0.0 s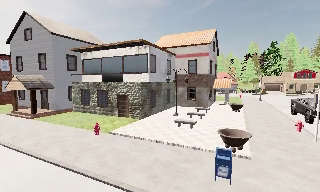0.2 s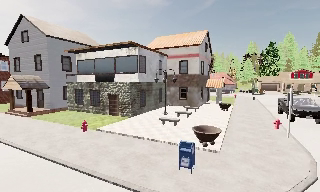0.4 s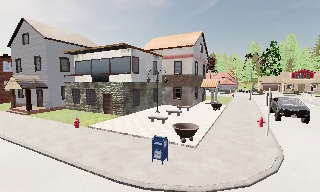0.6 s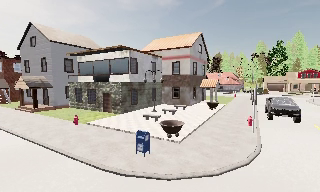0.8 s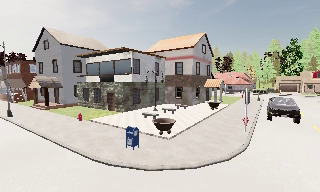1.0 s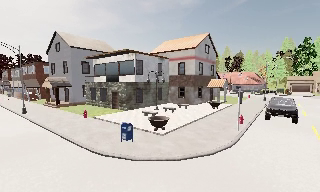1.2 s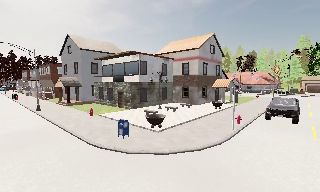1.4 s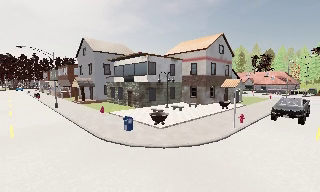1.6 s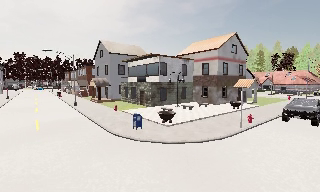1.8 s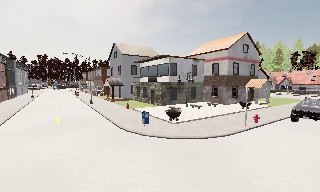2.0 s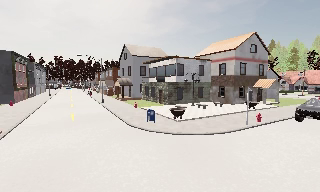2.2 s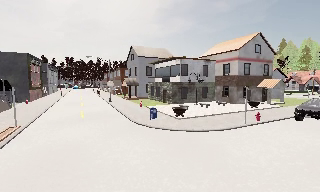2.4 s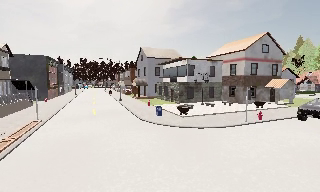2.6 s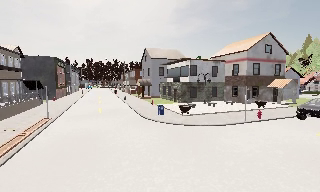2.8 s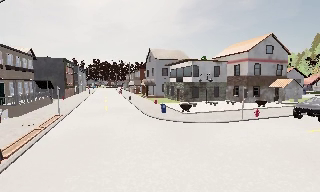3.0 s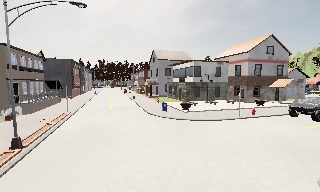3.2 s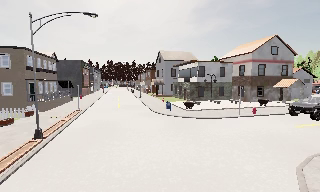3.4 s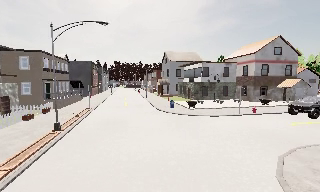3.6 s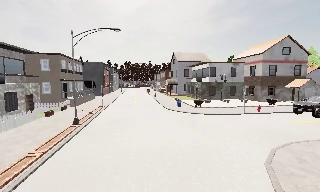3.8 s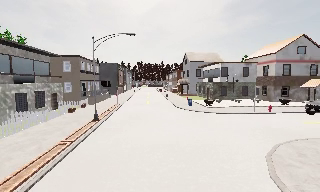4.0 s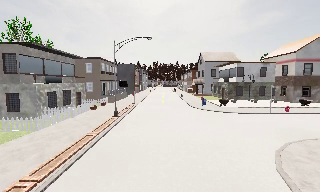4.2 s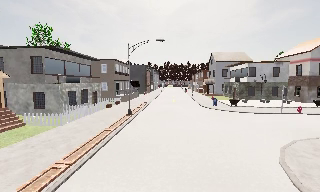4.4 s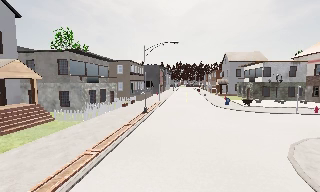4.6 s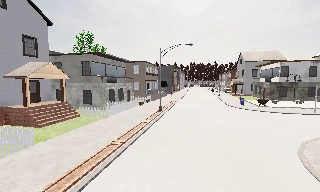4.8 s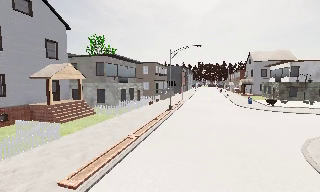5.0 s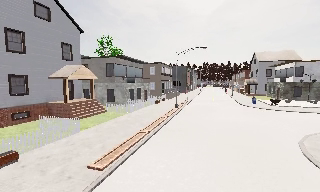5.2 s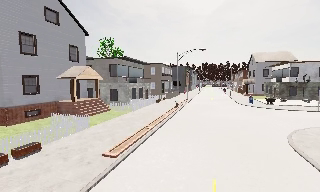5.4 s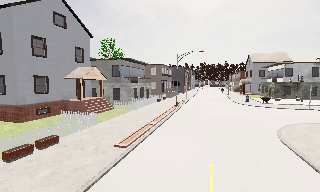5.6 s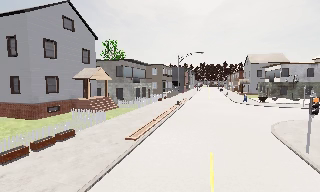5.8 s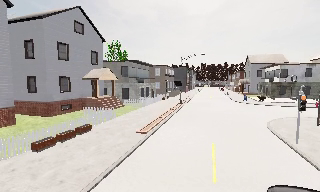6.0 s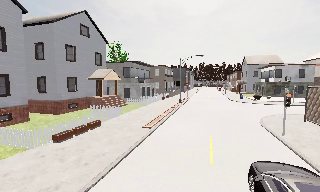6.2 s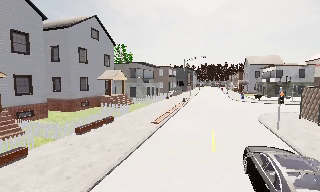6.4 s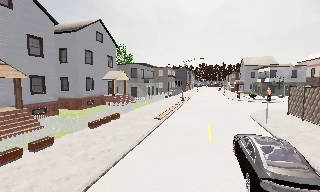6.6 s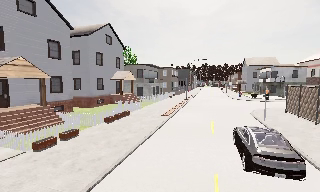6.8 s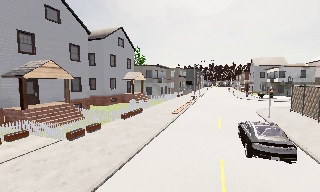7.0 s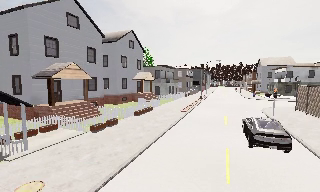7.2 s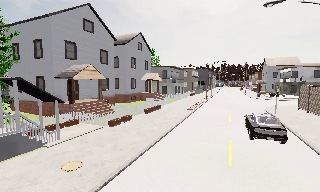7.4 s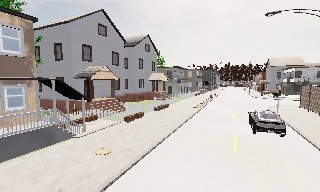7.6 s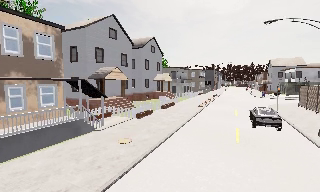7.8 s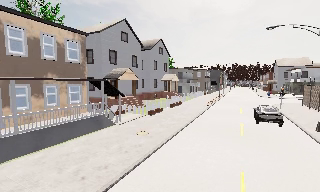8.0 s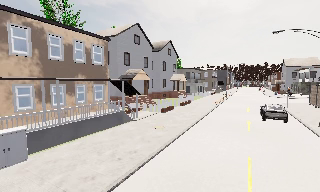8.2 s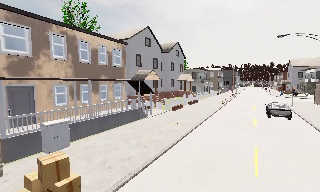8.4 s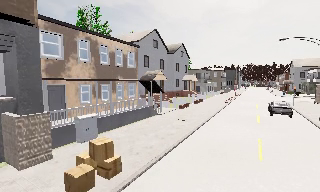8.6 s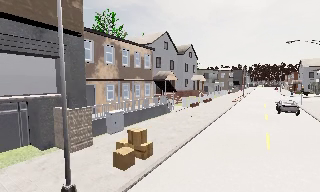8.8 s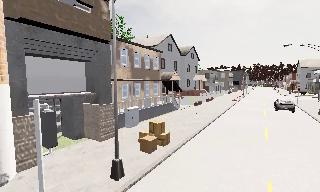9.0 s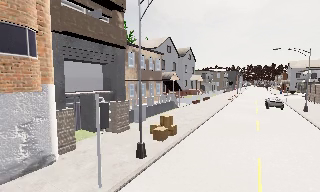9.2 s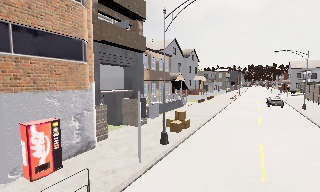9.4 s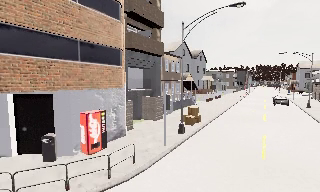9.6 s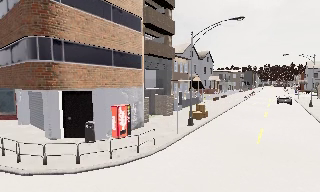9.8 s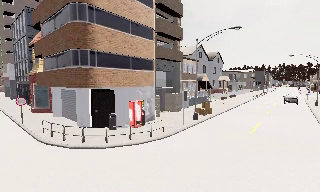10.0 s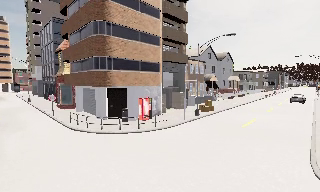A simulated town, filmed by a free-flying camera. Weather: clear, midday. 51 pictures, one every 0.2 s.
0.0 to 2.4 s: The camera pans to its left, which is counterclockwise from overhead, by about 40 degrees. It travels to its right and backward, about 14 m.
2.4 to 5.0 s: The camera pans to its left, which is counterclockwise from overhead, by about 40 degrees. It travels backward, about 13 m.
5.0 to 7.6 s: The camera travels backward, about 18 m, so what stands in front gets smaller.
7.6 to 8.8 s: The camera travels backward and to its left, about 10 m, so what stands in front gets smaller.
8.8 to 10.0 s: The camera pans to its left, which is counterclockwise from overhead, by about 10 degrees. It travels backward, about 12 m, so what stands in front gets smaller.
The film runs backward here.
